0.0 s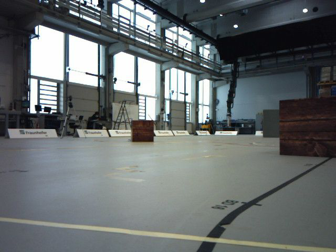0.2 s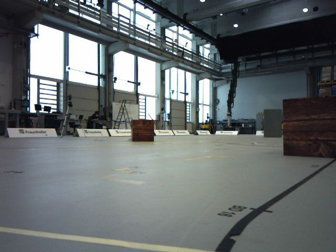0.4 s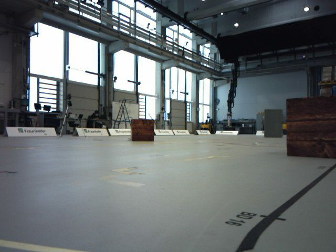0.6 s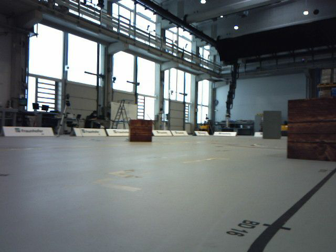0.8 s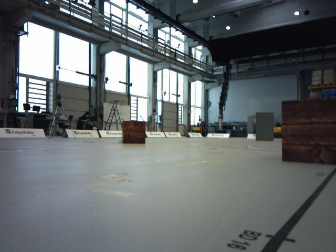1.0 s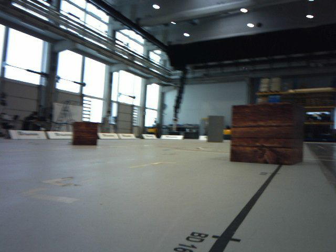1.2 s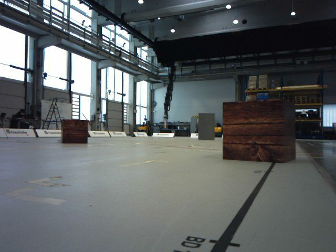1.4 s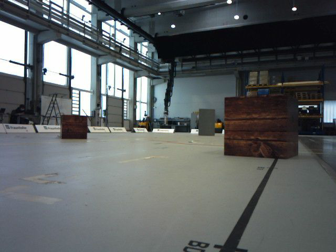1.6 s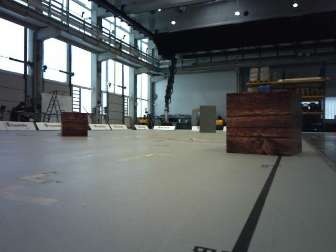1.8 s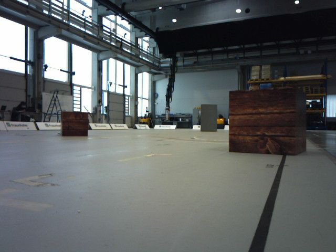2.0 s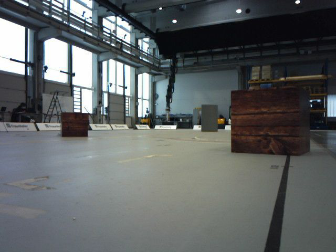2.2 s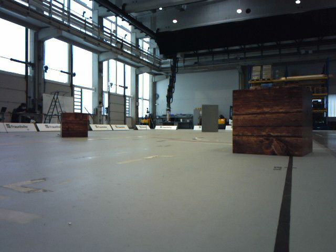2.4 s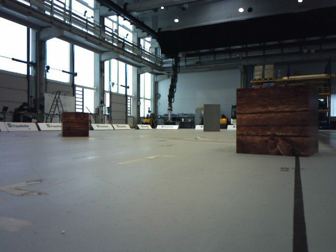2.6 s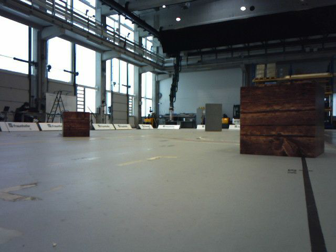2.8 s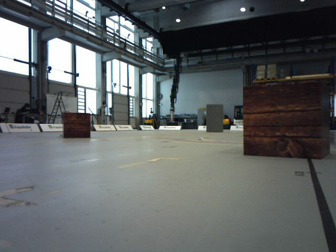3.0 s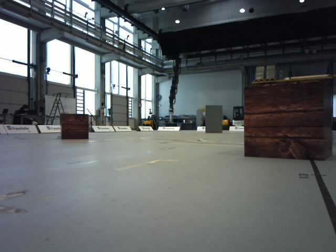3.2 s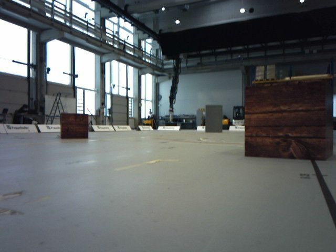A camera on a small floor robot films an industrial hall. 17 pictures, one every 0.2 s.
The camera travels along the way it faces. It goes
forward.
0.0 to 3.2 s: The camera pans to its right, which is clockwise from overhead, by about 10 degrees. It travels forward, about 0.6 m, so what stands in front looms larger.
The film runs forward here.
